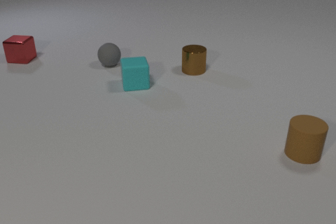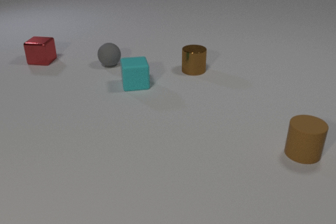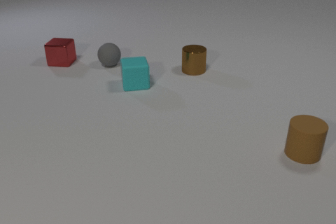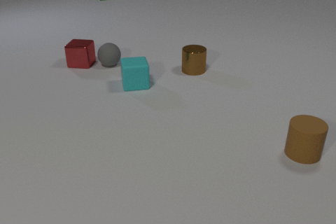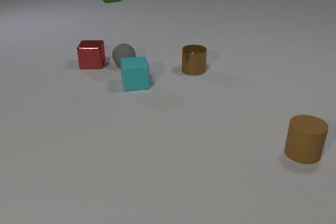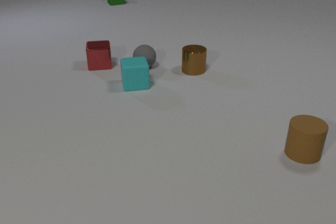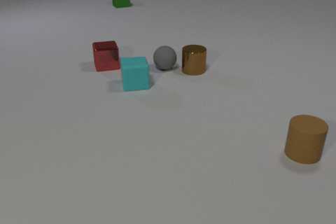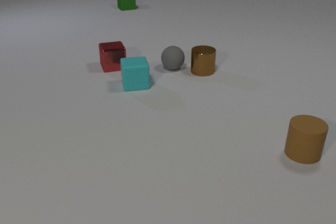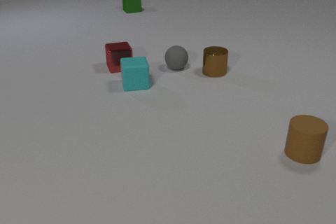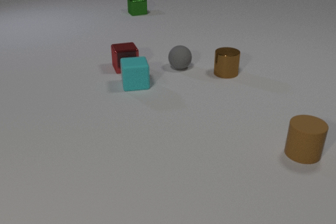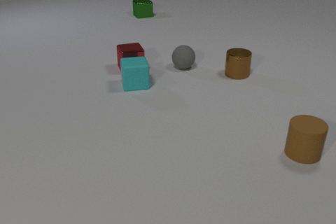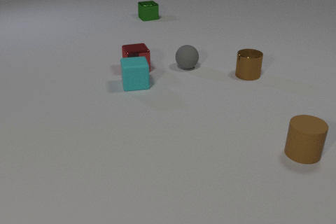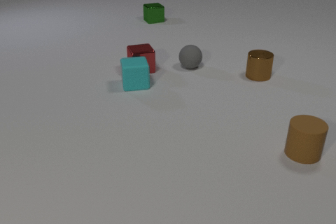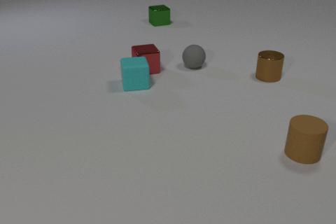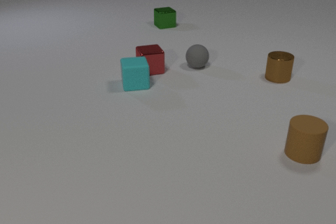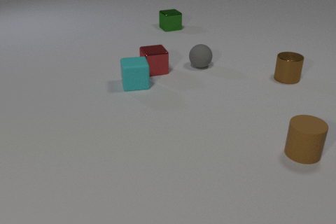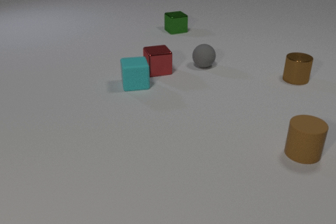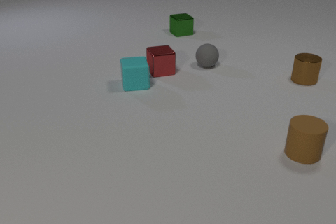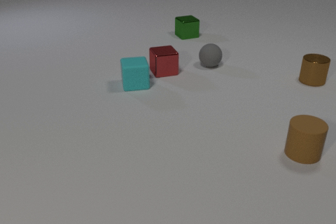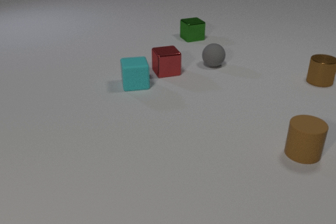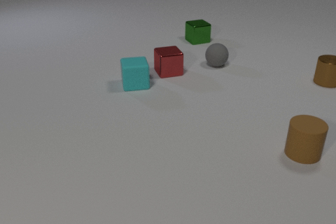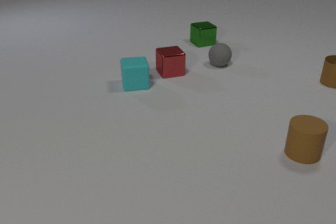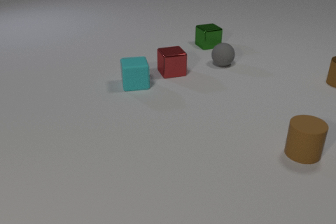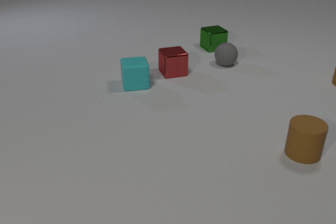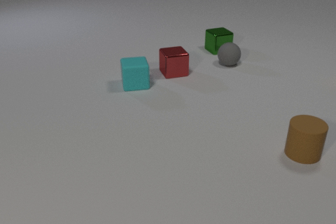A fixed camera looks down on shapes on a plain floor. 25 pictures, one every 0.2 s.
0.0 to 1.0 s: The red metal cube slides to the right and toward the camera. The gray rubber sphere rolls to the right. The green metal cube comes in at the top edge, slides toward the camera and to the right. The red metal cube and the gray rubber sphere collide.
1.0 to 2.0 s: The red metal cube slides to the right. The gray rubber sphere rolls to the right. The brown metal cylinder slides to the right. The green metal cube slides toward the camera and to the right. The gray rubber sphere and the brown metal cylinder collide.
2.0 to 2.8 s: The red metal cube slides to the right. The gray rubber sphere rolls to the right. The brown metal cylinder slides to the right. The green metal cube slides toward the camera and to the right.
2.8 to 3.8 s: The red metal cube slides to the right. The gray rubber sphere rolls to the right. The brown metal cylinder slides to the right. The green metal cube slides toward the camera and to the right.
3.8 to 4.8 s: The red metal cube slides to the right. The gray rubber sphere rolls to the right. The brown metal cylinder slides to the right, leaves at the right edge. The green metal cube slides toward the camera and to the right.
How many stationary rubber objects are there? 2.
What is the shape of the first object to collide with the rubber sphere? cube.
What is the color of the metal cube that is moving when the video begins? red.
